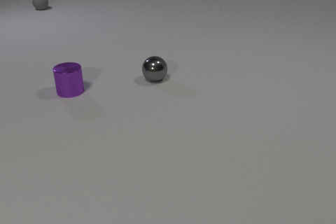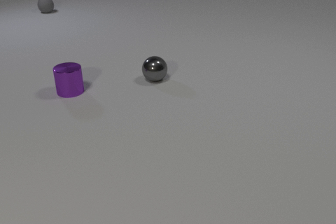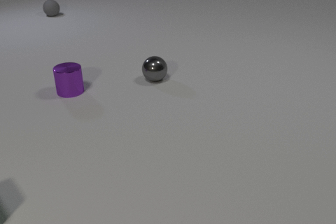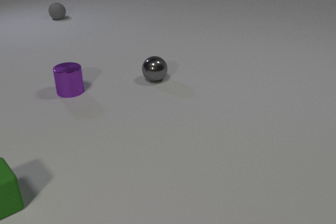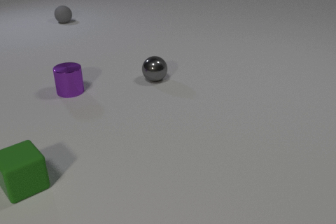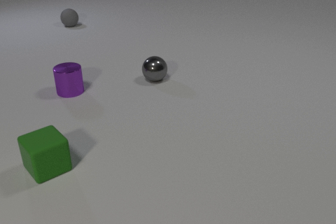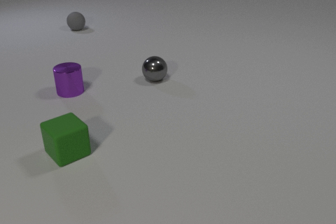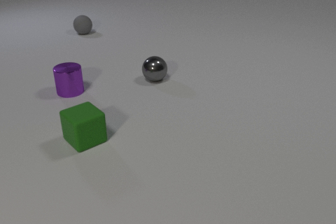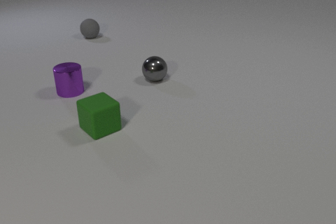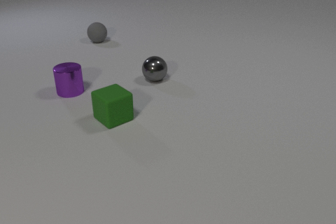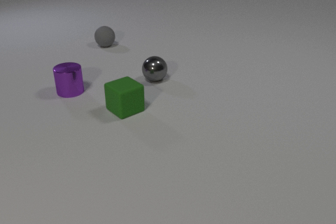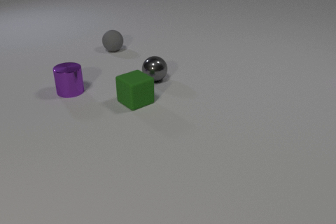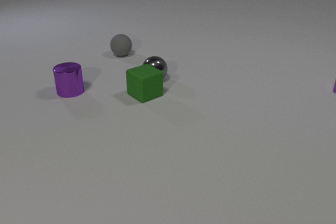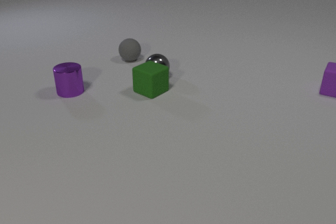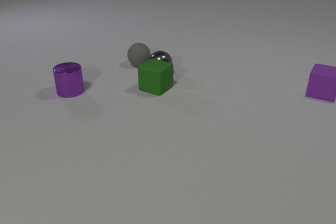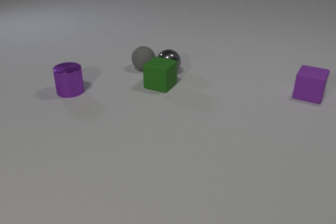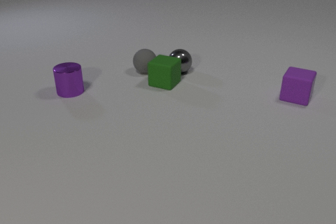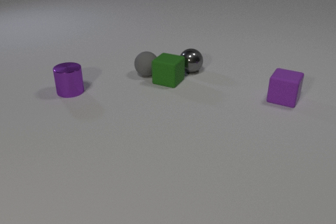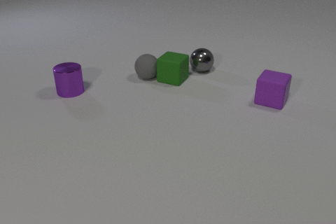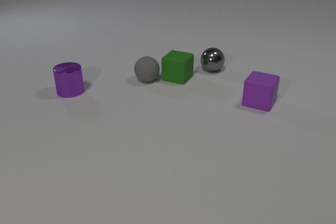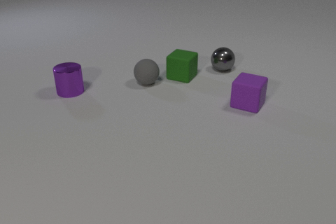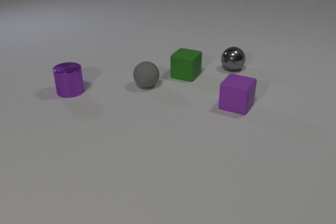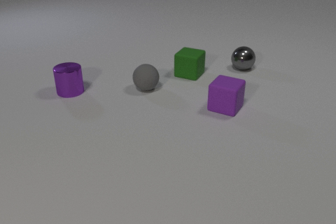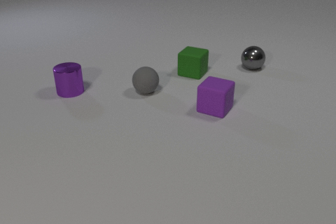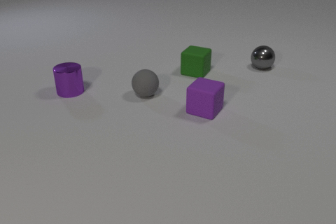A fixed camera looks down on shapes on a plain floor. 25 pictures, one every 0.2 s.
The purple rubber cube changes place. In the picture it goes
to the left.
The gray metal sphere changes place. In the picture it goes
to the right.
0.0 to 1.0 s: The green rubber cube comes in at the left edge, slides to the right and away from the camera. The gray rubber sphere rolls toward the camera.
1.0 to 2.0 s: The green rubber cube slides away from the camera and to the right. The gray rubber sphere rolls toward the camera and to the right.
2.0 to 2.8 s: The green rubber cube slides away from the camera and to the right. The gray metal sphere rolls away from the camera. The gray rubber sphere rolls toward the camera and to the right. The purple rubber cube comes in at the right edge, slides to the left and toward the camera. The green rubber cube and the gray metal sphere collide.
2.8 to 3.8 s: The green rubber cube slides away from the camera and to the right. The gray metal sphere rolls to the right. The gray rubber sphere rolls toward the camera. The purple rubber cube slides to the left and toward the camera. The gray metal sphere and the gray rubber sphere collide. The green rubber cube and the gray rubber sphere collide.
3.8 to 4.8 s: The green rubber cube slides to the right and away from the camera. The gray metal sphere rolls to the right. The gray rubber sphere rolls toward the camera. The purple rubber cube slides to the left and toward the camera.
How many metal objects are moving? 1.
What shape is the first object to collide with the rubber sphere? sphere.
How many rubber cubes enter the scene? 2.
